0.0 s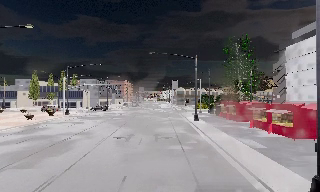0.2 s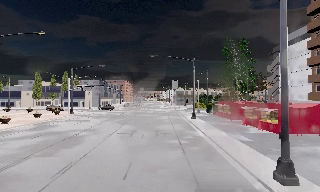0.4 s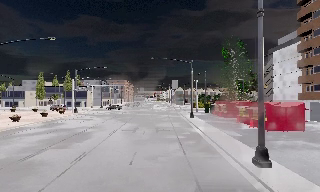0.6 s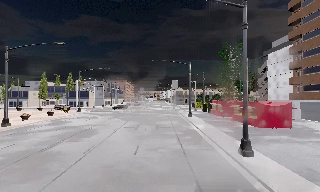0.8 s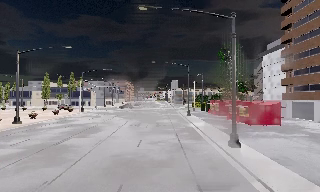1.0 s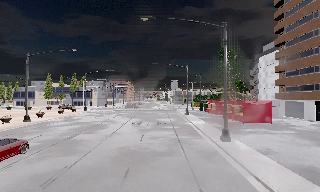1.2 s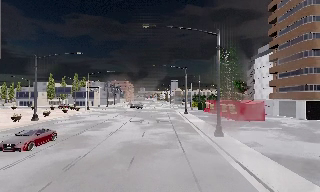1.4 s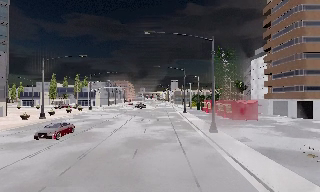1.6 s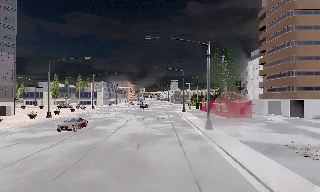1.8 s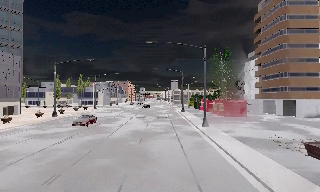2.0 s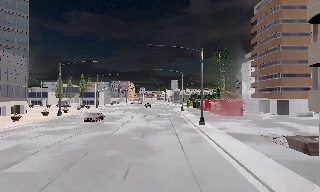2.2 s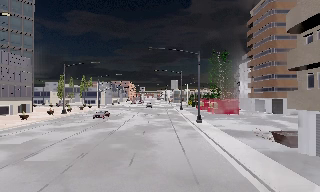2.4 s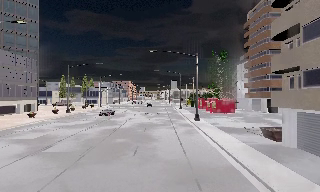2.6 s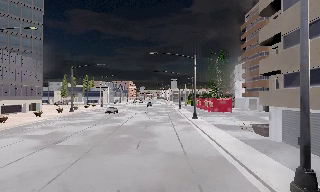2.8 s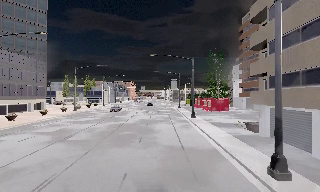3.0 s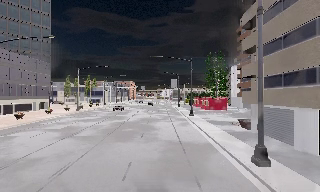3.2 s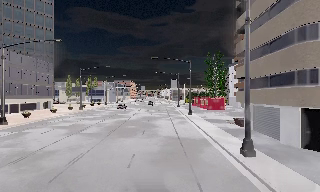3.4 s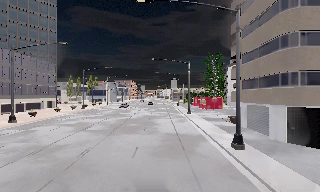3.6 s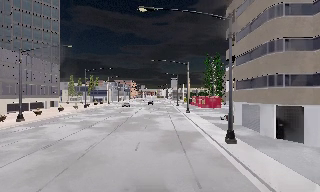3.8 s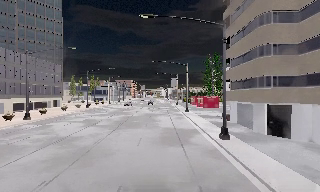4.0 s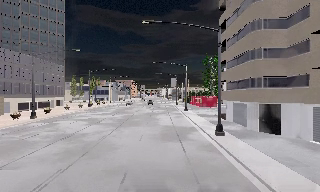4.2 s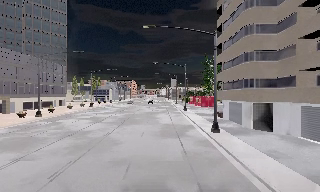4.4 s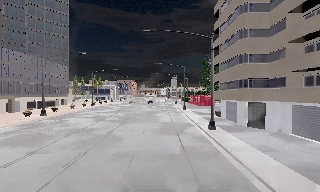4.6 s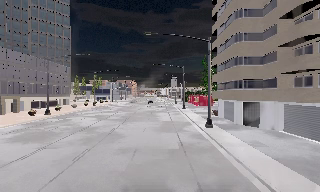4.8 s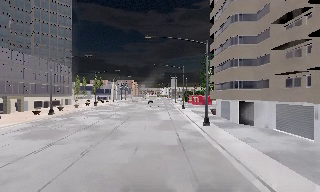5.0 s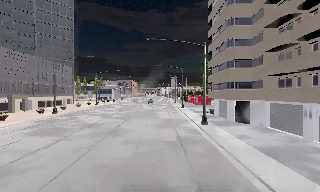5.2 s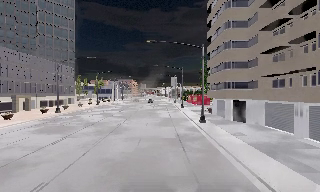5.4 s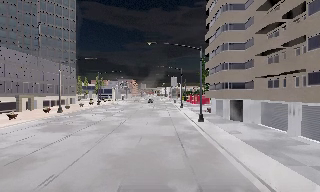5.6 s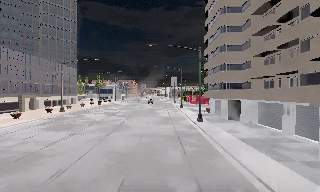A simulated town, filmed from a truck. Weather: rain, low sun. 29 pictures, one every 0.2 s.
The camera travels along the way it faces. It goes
backward.
0.0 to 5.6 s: The camera travels backward, about 35 m, so what stands in front gets smaller. It loses speed.
The film runs backward here.
